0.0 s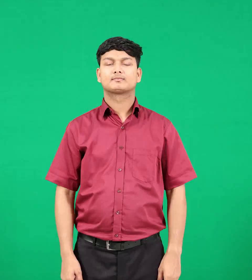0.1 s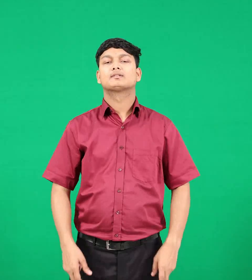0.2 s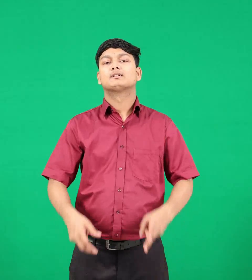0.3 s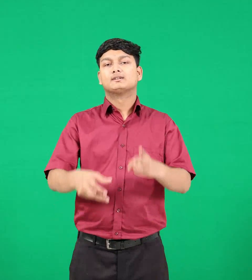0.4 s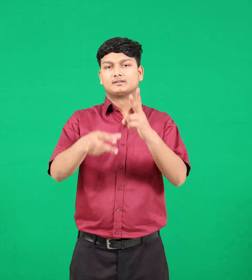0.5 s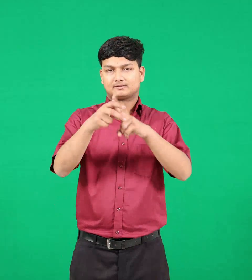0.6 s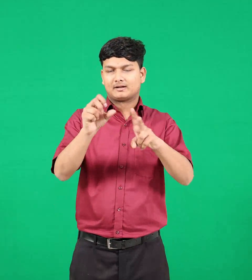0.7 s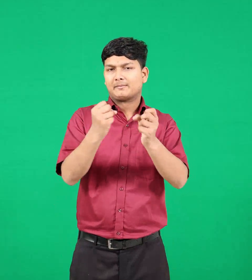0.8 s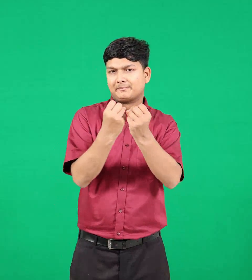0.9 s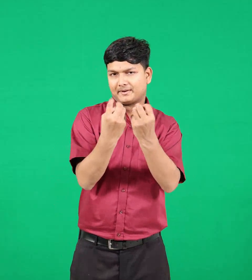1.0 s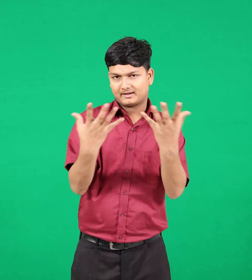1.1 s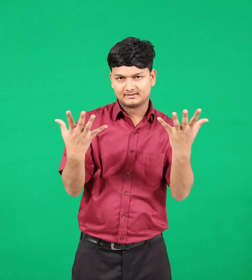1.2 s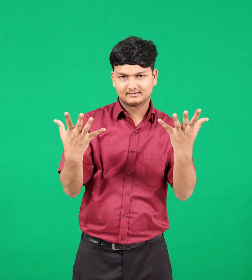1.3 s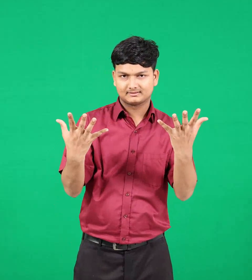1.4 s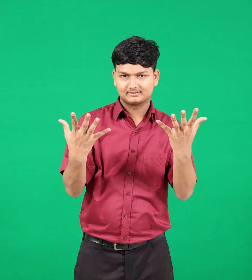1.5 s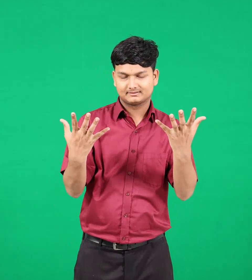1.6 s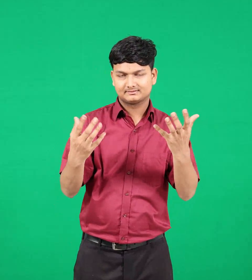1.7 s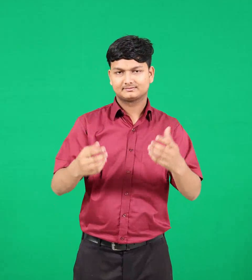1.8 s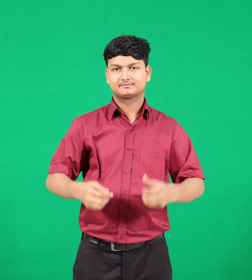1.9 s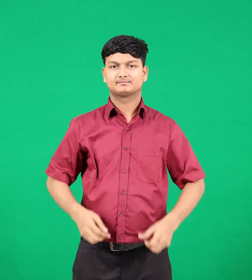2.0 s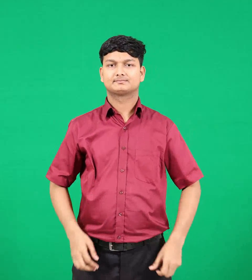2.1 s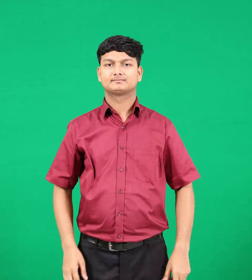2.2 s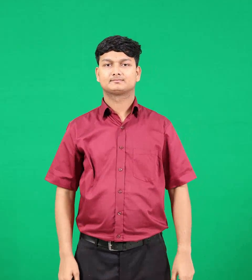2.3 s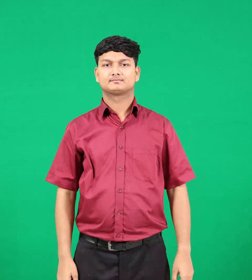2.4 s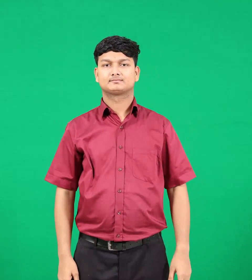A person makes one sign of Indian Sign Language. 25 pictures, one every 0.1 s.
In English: eggs
